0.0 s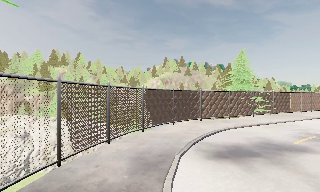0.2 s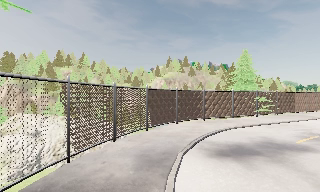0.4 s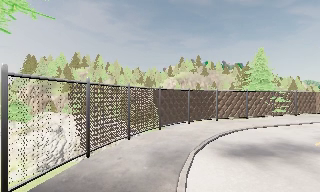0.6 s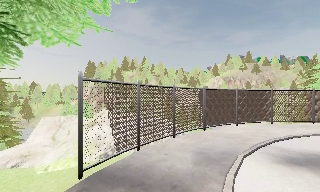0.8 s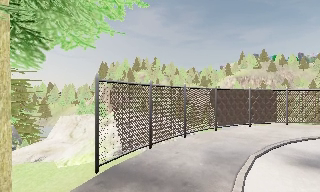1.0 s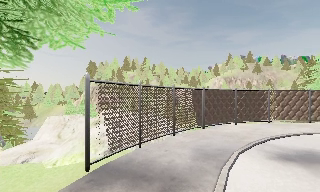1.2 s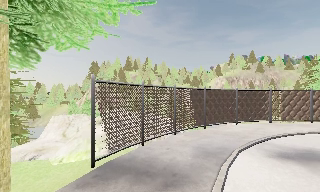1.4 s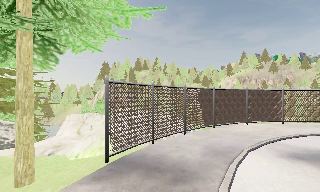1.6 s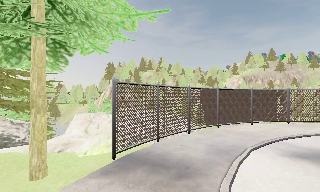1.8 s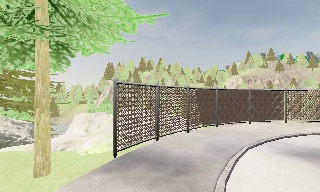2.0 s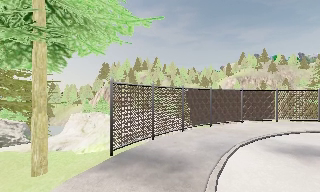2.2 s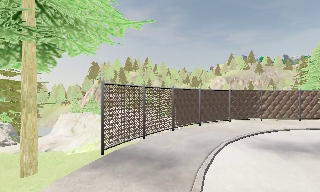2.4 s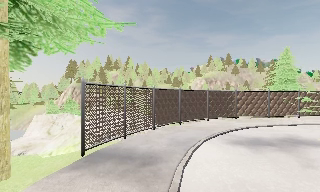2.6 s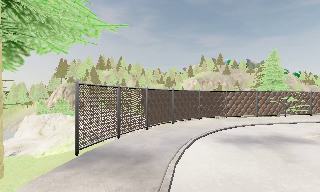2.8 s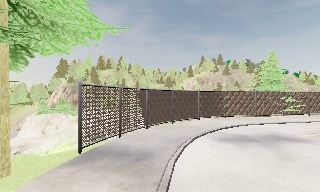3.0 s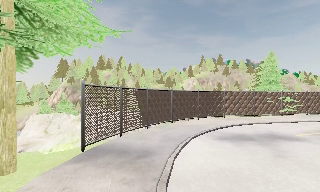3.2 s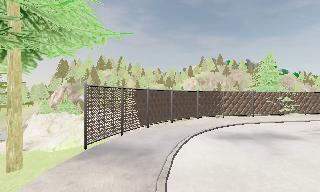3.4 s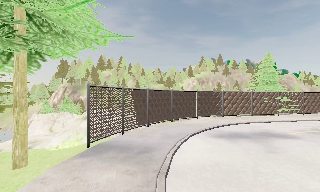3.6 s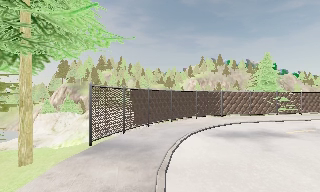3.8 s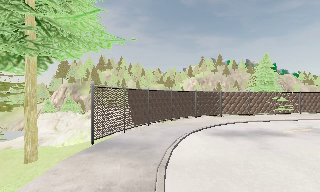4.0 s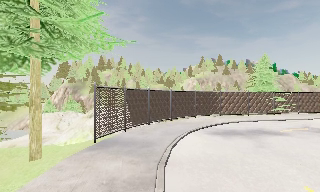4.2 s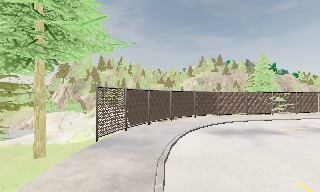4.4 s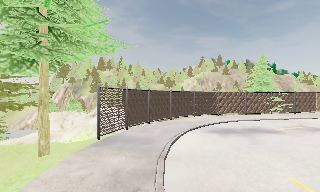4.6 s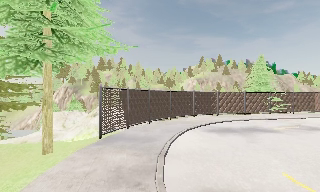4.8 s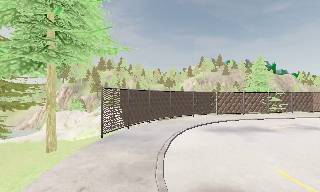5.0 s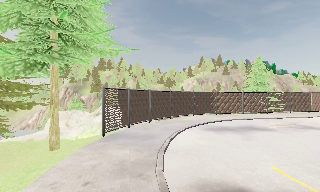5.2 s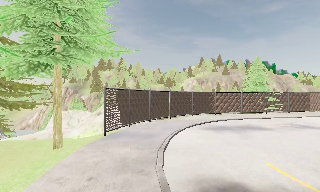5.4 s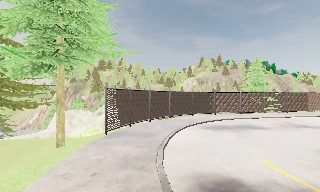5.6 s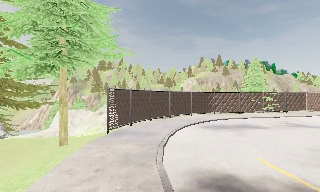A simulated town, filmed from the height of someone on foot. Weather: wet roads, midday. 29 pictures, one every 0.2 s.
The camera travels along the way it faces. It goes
backward.
0.0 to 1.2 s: The camera pans to its left, which is counterclockwise from overhead, by about 20 degrees. It travels backward, about 1.5 m, so what stands in front gets smaller.
1.2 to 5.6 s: The camera travels backward, about 6 m, so what stands in front gets smaller.
The film runs backward here.
